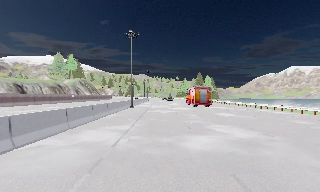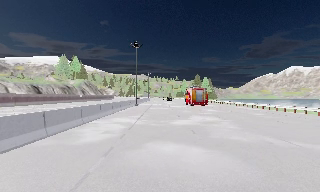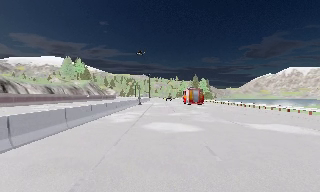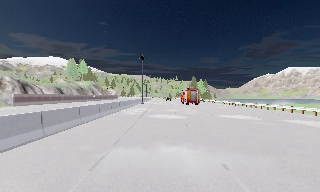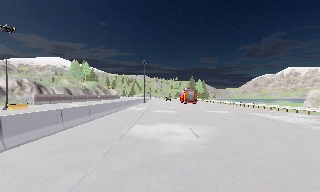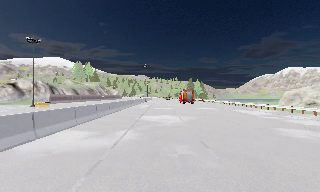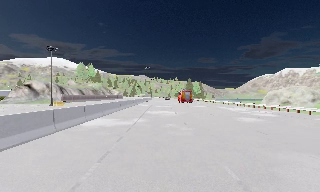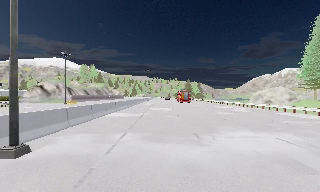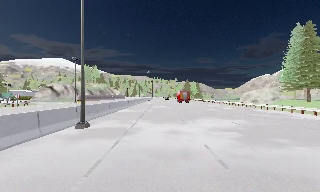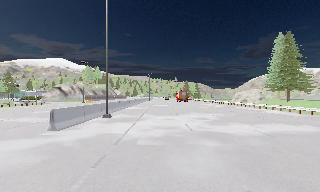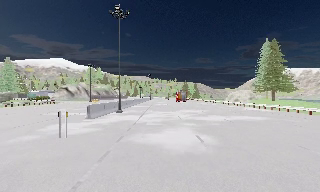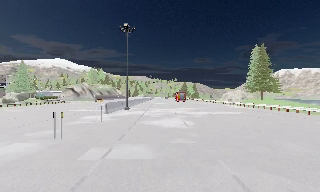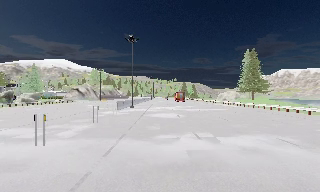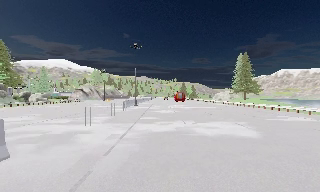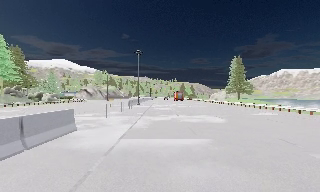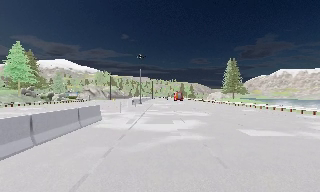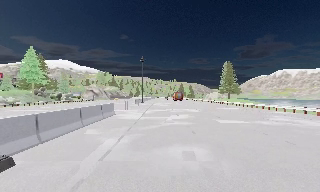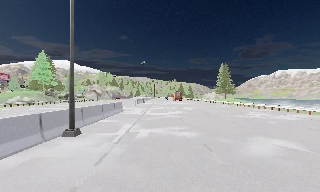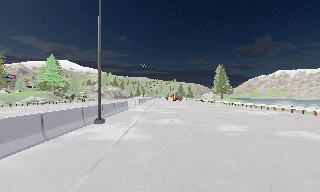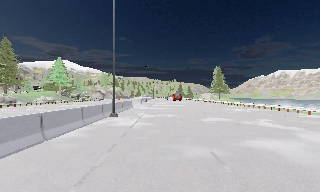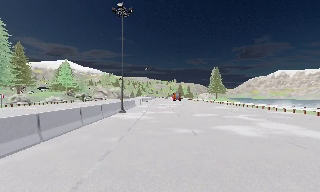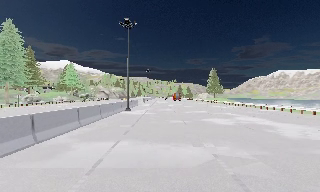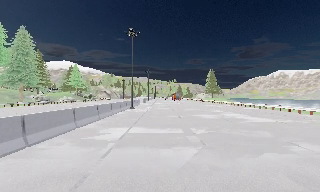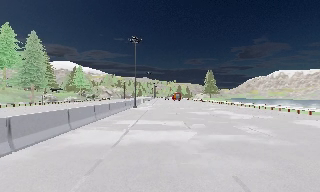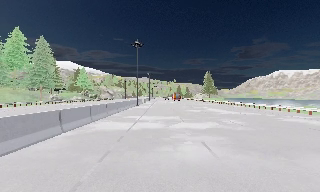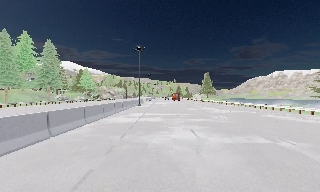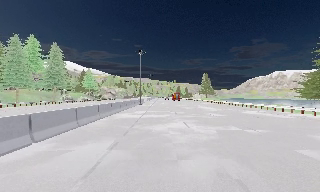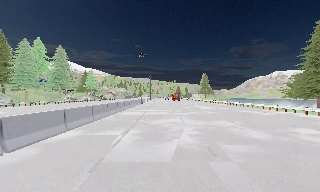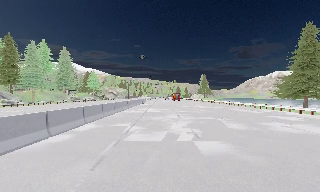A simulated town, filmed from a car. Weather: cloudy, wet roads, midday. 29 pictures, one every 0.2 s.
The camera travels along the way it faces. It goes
backward.
0.0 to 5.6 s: The camera travels backward, about 105 m, so what stands in front gets smaller. It loses speed.
The film runs backward here.
